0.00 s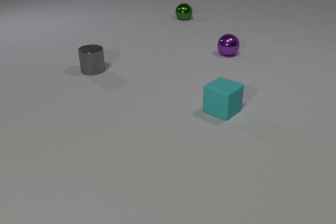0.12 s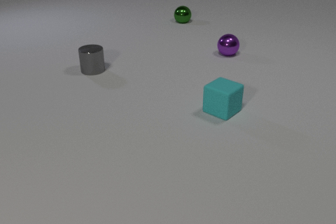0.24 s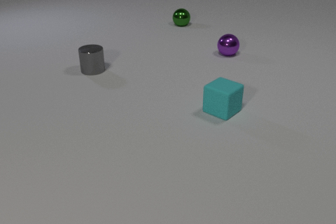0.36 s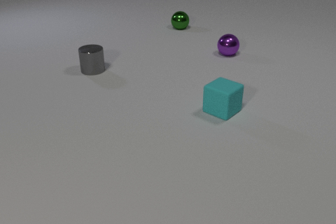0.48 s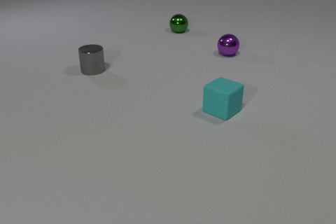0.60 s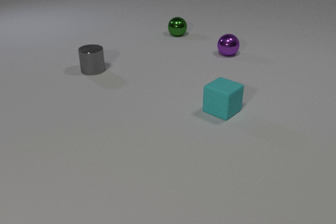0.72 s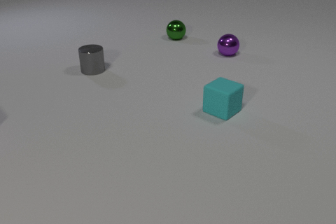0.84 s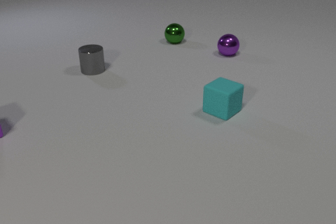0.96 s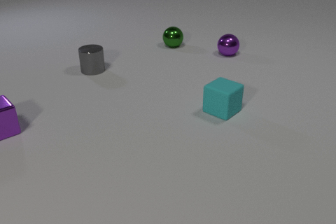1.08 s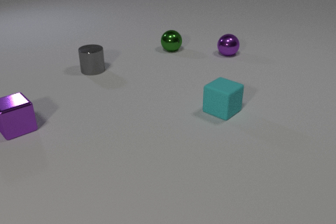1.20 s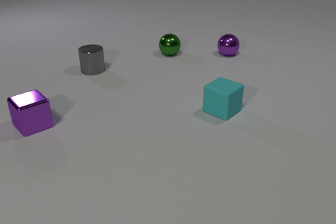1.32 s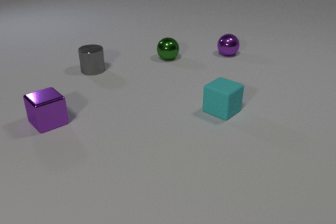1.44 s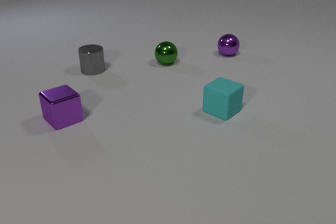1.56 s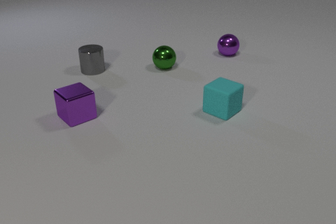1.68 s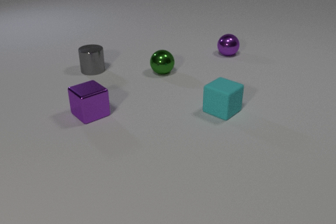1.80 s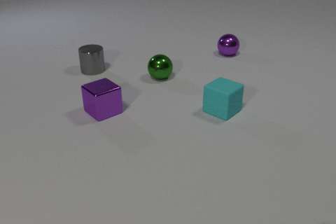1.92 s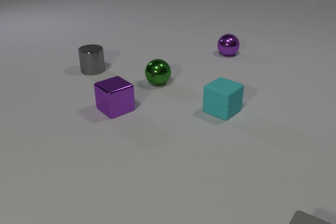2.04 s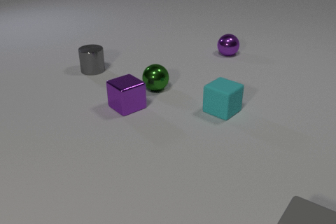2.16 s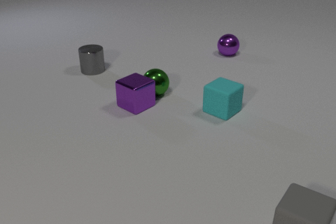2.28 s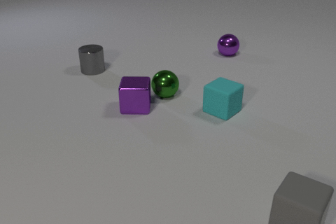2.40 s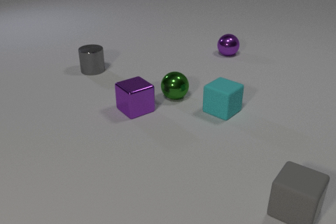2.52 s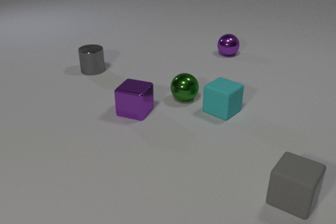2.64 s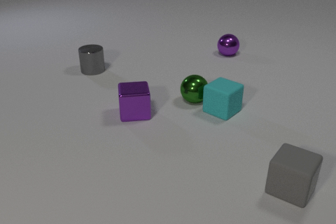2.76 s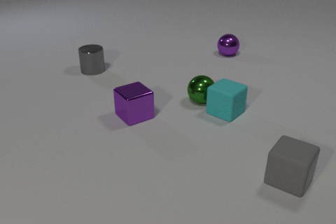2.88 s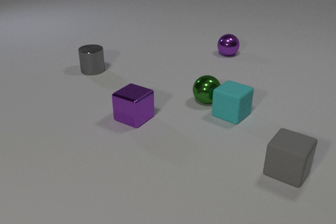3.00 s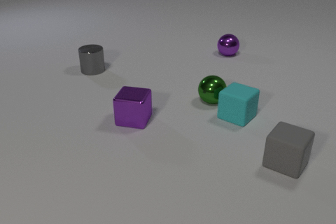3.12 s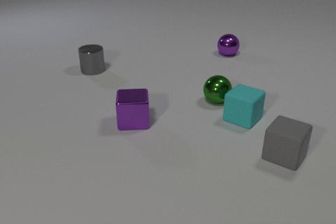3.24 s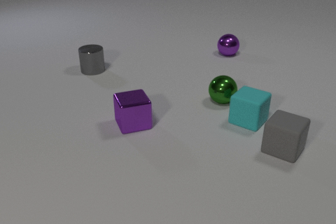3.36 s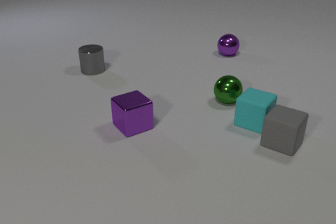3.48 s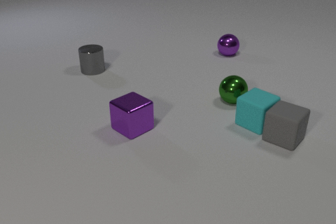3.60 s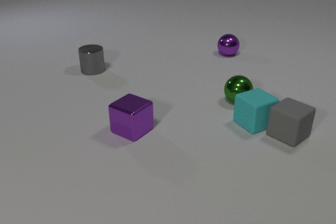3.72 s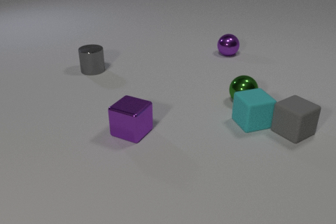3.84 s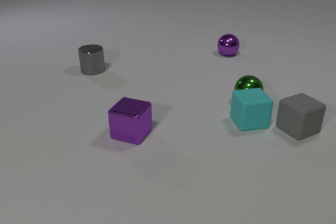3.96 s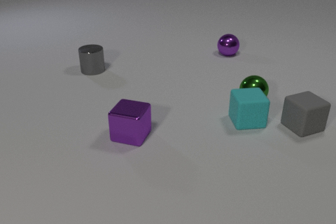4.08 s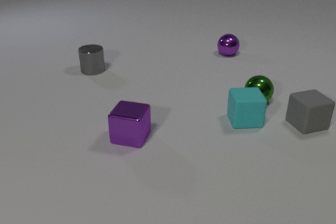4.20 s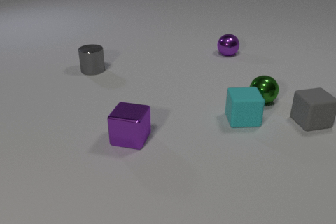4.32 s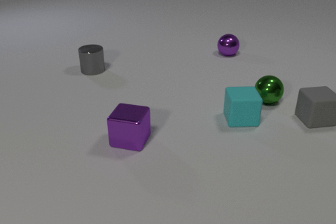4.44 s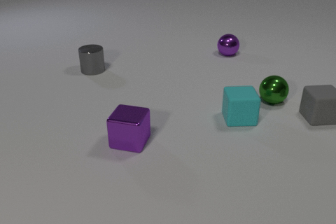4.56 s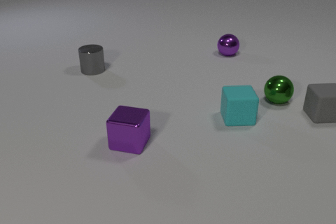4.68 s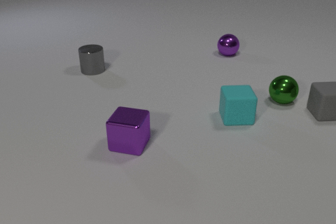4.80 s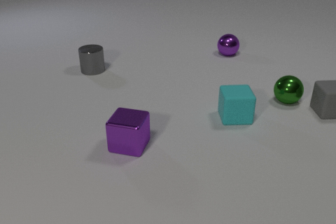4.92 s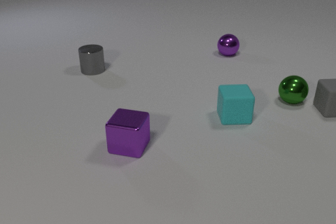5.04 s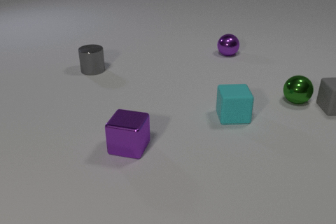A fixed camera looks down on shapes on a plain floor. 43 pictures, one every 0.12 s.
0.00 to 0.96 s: The purple metal cube comes in at the left edge, slides to the right. The green metal sphere rolls toward the camera.
0.96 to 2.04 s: The purple metal cube slides to the right. The green metal sphere rolls toward the camera. The gray rubber cube comes in at the bottom edge, slides away from the camera.
2.04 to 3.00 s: The purple metal cube slides toward the camera. The green metal sphere rolls to the right and toward the camera. The cyan rubber cube slides to the right and toward the camera. The gray rubber cube slides away from the camera. The purple metal cube and the green metal sphere collide. The green metal sphere and the cyan rubber cube collide.
3.00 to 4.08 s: The purple metal cube slides toward the camera. The green metal sphere rolls to the right. The cyan rubber cube slides to the right and toward the camera, spins clockwise seen from above by about 45 degrees, its near face sliding to the left. The gray rubber cube slides away from the camera, spins clockwise seen from above by about 30 degrees, its near face sliding to the left. The cyan rubber cube and the gray rubber cube collide.
4.08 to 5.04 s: The purple metal cube slides toward the camera. The green metal sphere rolls to the right. The cyan rubber cube slides to the left. The gray rubber cube slides away from the camera and to the right.
What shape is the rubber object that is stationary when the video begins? cube.
Are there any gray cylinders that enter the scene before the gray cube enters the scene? no.
What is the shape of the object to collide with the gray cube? cube.
